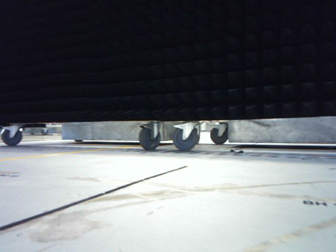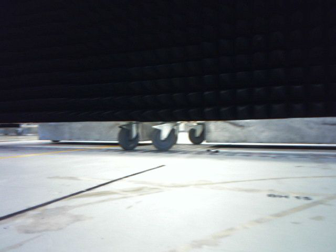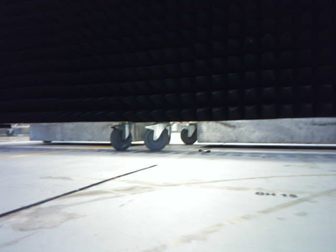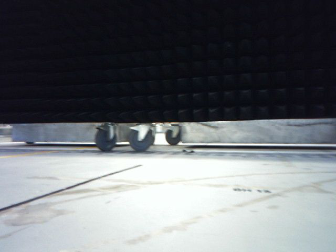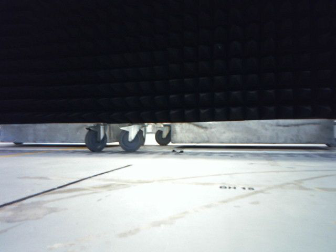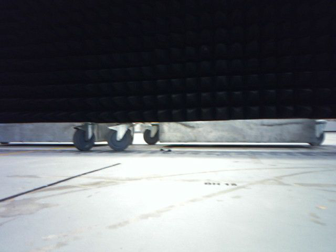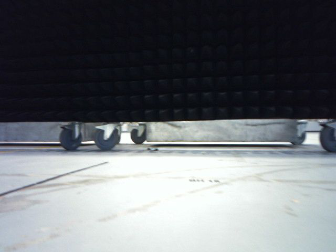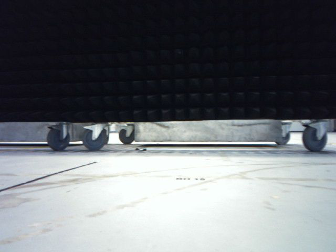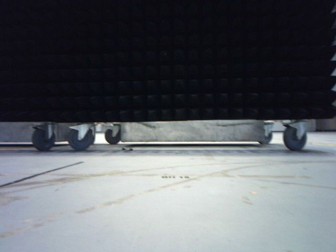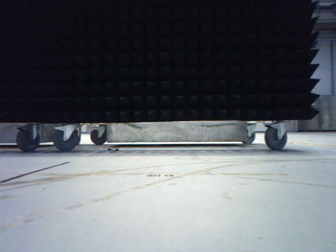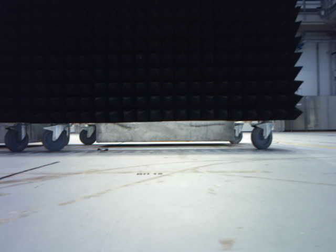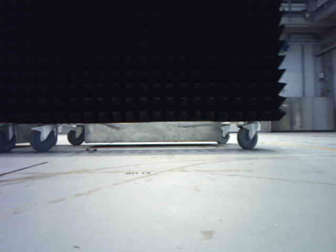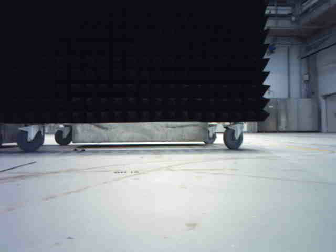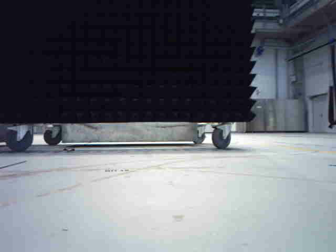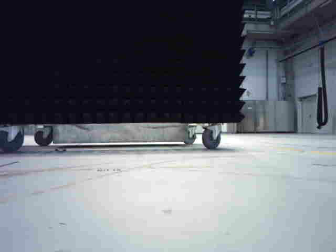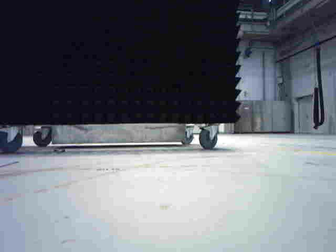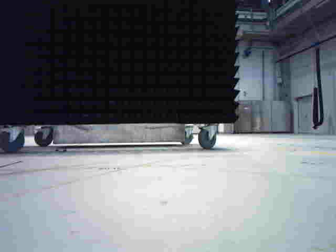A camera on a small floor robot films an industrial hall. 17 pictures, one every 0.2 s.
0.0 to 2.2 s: The camera swings to its right by about 30 degrees, and the scene slides to the left. It travels backward, about 0.4 m, so what stands in front gets smaller.
2.2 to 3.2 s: The camera travels backward, about 0.2 m, so what stands in front gets smaller.
The film runs backward here.
